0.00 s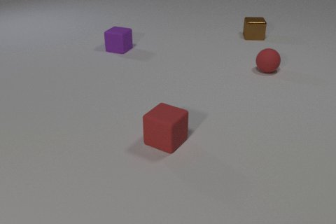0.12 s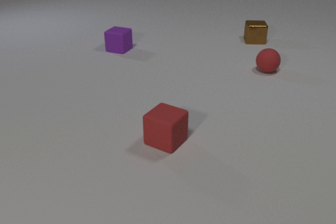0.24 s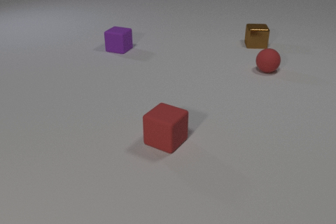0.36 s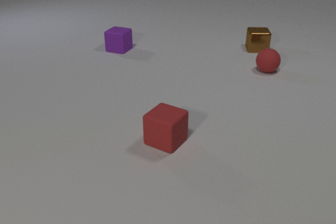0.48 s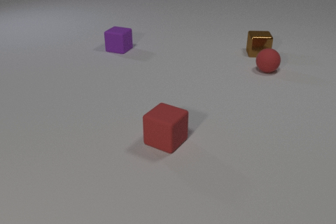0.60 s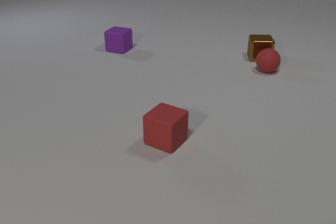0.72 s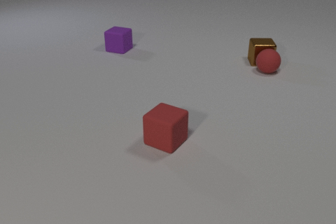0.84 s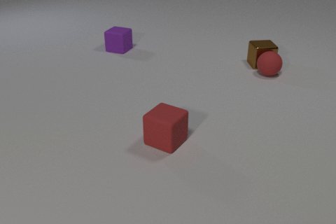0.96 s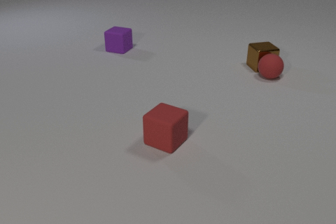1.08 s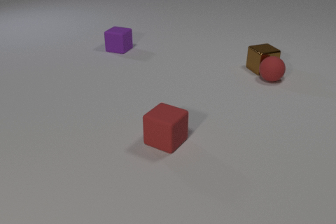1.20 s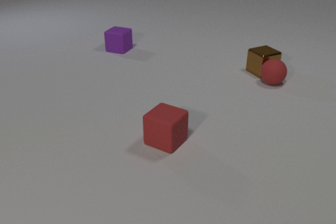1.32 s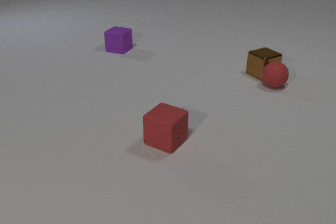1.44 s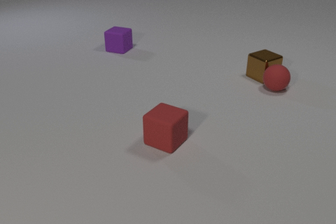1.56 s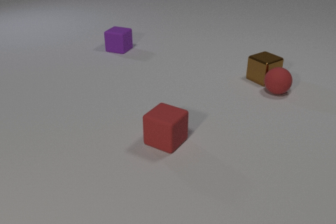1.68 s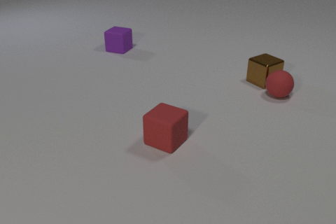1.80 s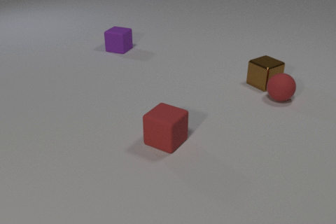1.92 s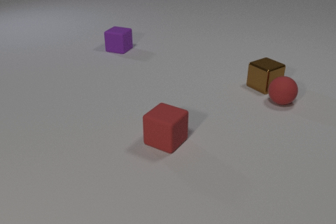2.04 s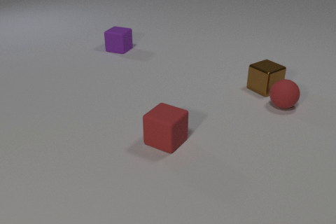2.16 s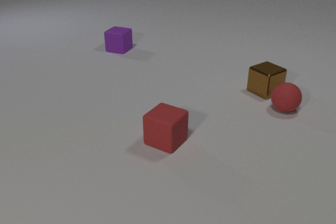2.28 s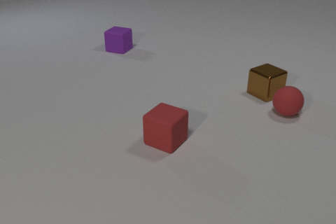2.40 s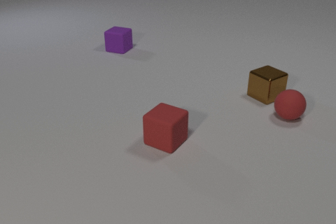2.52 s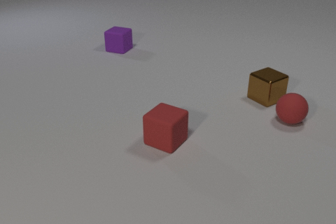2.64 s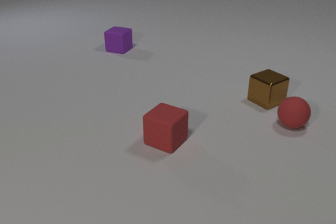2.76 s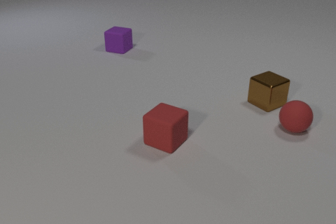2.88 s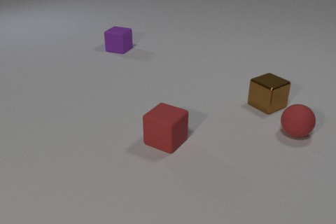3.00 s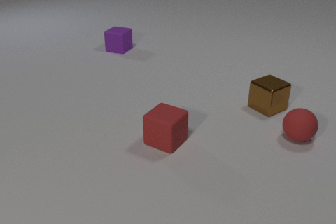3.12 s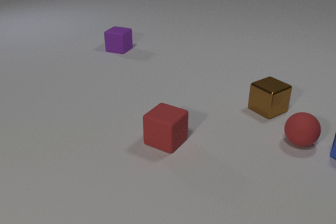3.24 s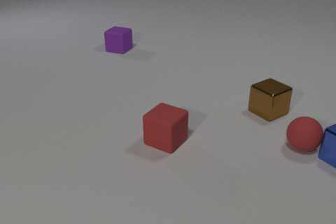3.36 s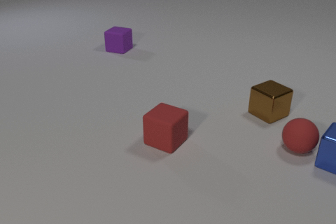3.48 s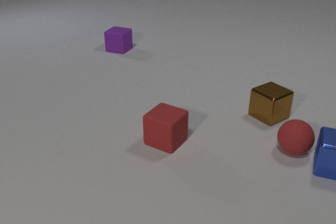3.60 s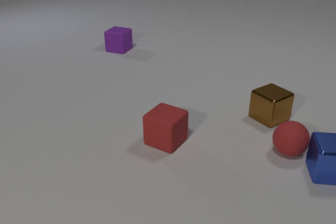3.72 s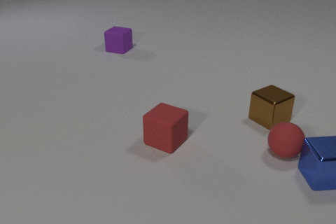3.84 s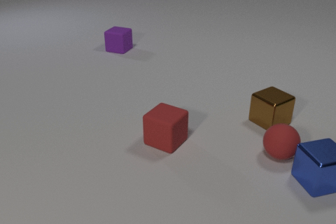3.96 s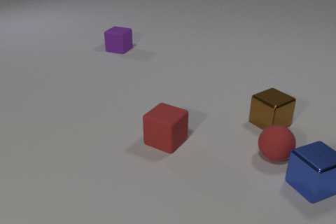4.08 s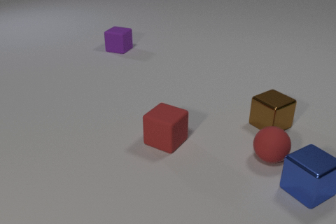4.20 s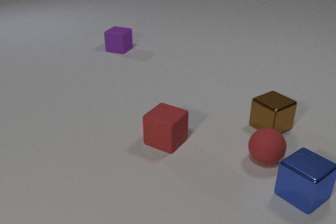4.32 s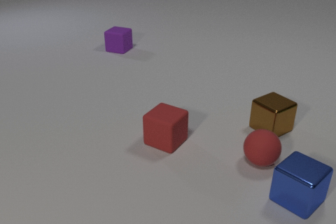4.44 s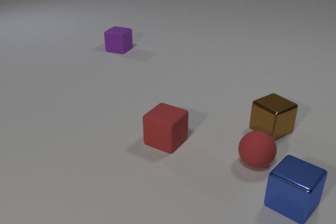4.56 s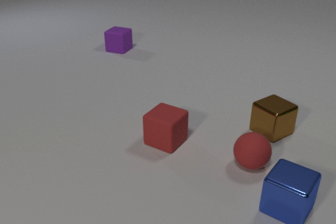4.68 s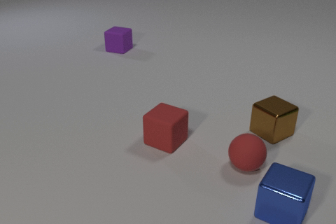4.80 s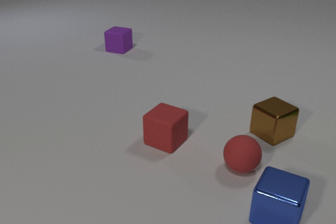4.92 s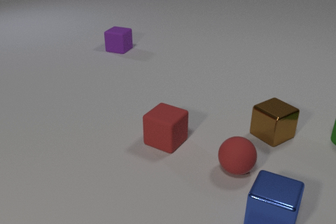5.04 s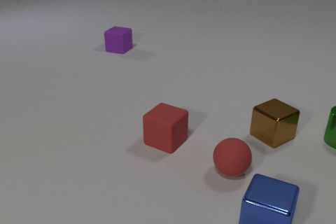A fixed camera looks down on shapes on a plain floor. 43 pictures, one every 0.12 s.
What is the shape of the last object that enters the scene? cylinder.
How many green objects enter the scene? 1.
Are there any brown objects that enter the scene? no.
0.00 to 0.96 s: The brown metal cube slides toward the camera. The red rubber sphere rolls toward the camera. The brown metal cube and the red rubber sphere collide.
0.96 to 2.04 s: The brown metal cube slides toward the camera, spins so that its near face slides to the right, counterclockwise seen from above. The red rubber sphere rolls toward the camera.
2.04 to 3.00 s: The brown metal cube slides toward the camera. The red rubber sphere rolls toward the camera.
3.00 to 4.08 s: The brown metal cube slides toward the camera. The red rubber sphere rolls toward the camera and to the left. The blue metal cube comes in at the right edge, slides toward the camera and to the left, spins counterclockwise seen from above by about 90 degrees, its near face sliding to the right. The red rubber sphere and the blue metal cube collide.
4.08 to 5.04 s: The brown metal cube slides toward the camera. The red rubber sphere rolls to the left and toward the camera. The green metal cylinder comes in at the right edge, slides to the left. The blue metal cube slides toward the camera and to the left, spins so that its near face slides to the right, counterclockwise seen from above.
